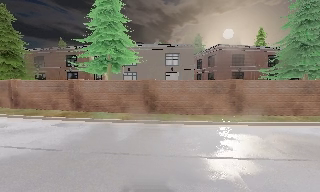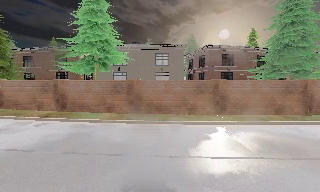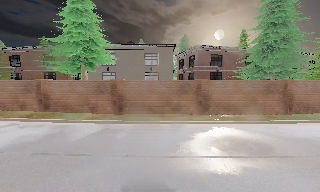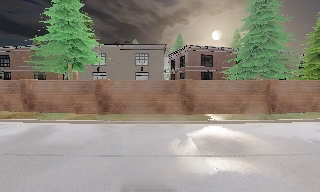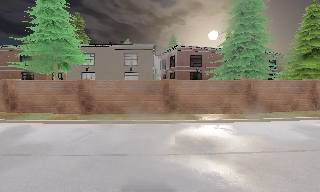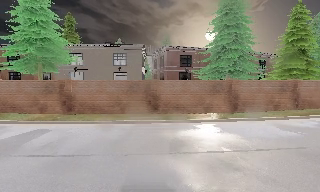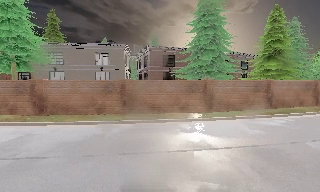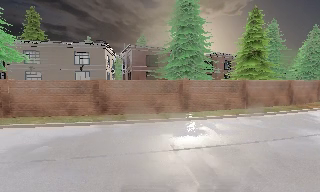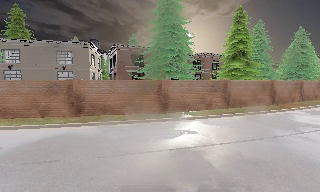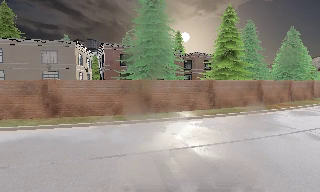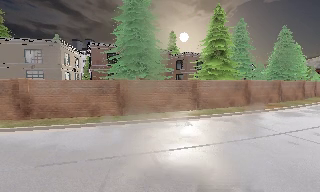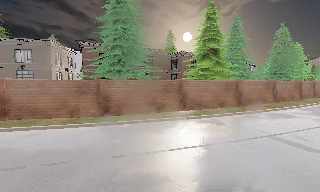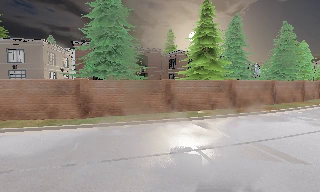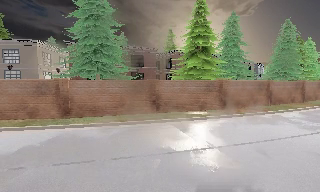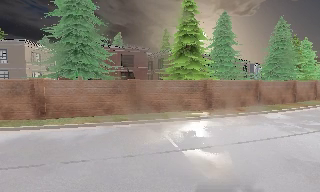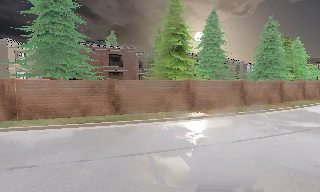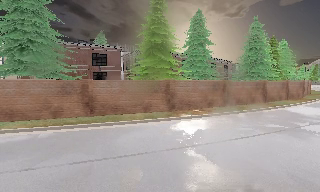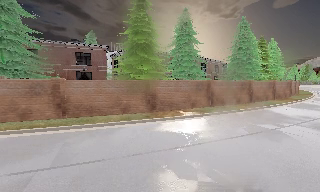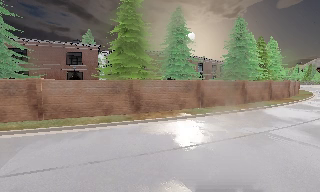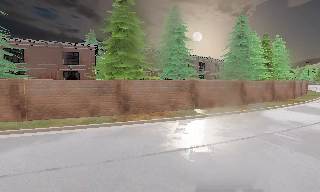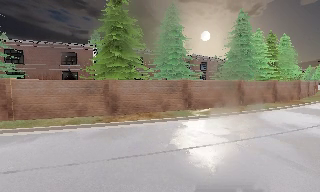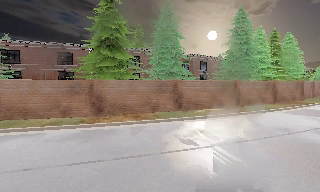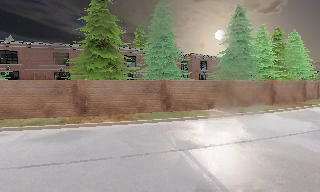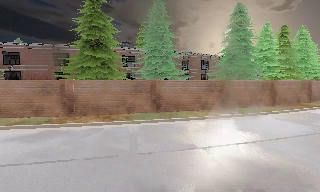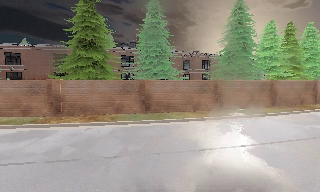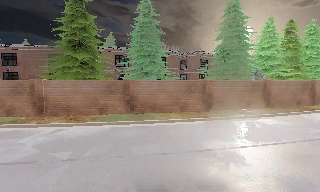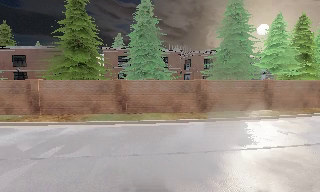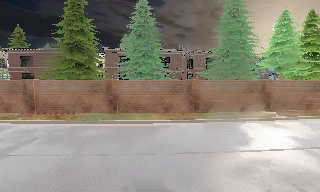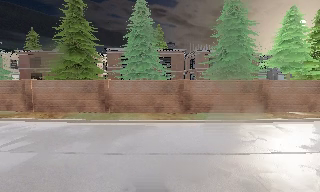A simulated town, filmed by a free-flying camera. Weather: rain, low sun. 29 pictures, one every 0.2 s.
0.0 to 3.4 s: The camera swings to its right by about 15 degrees, and the scene slides to the left. It travels to its right, about 20 m, so close, fixed things drift to the left.
3.4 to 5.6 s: The camera pans to its left, which is counterclockwise from overhead, by about 30 degrees. It travels to its right, about 15 m, so close, fixed things drift to the left.
The film runs backward here.
